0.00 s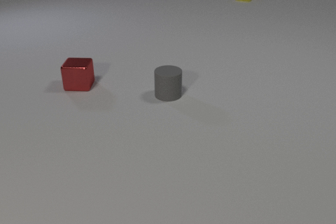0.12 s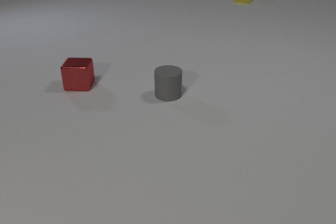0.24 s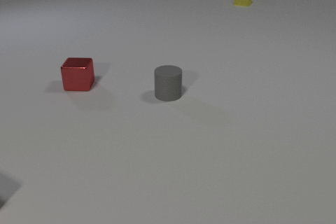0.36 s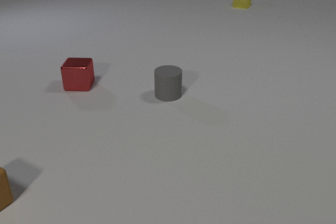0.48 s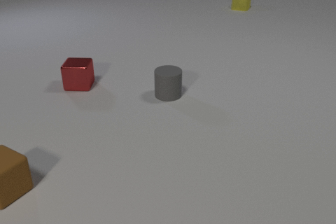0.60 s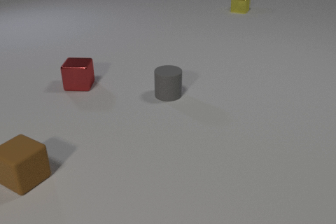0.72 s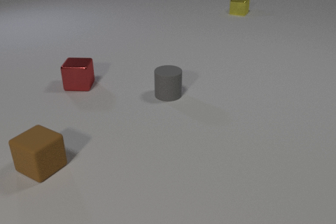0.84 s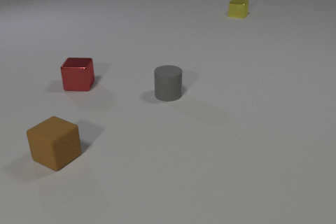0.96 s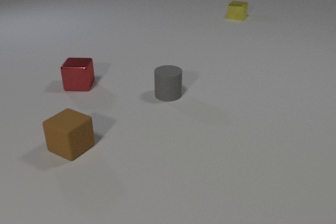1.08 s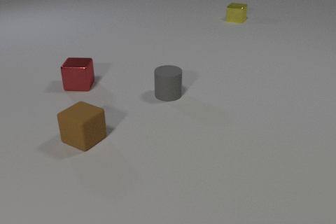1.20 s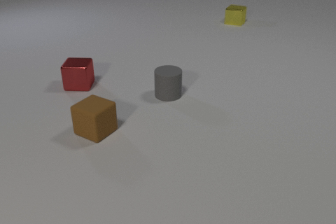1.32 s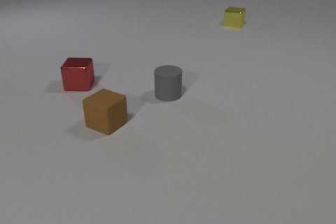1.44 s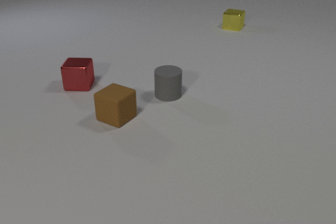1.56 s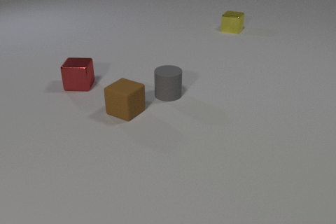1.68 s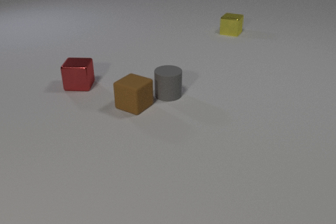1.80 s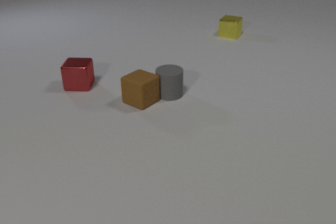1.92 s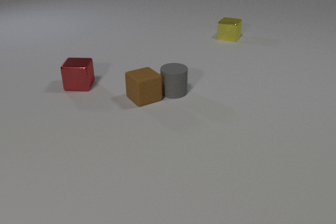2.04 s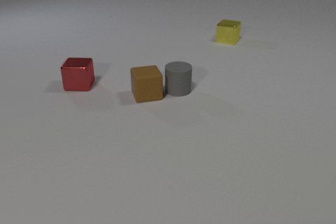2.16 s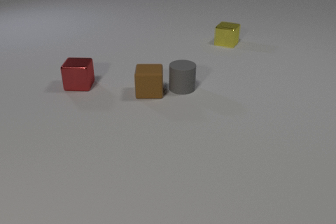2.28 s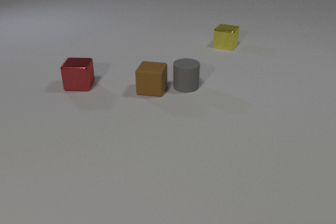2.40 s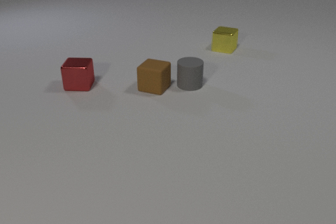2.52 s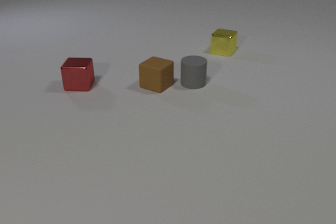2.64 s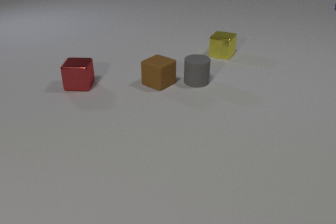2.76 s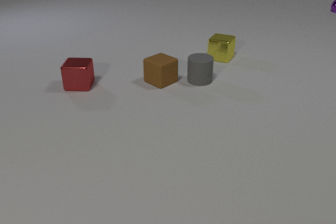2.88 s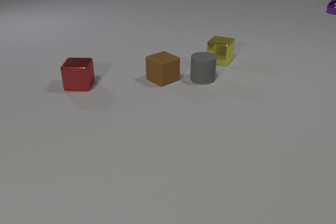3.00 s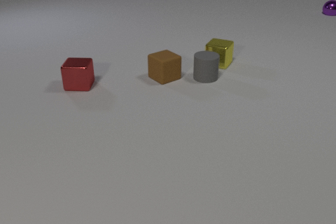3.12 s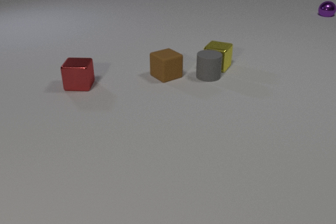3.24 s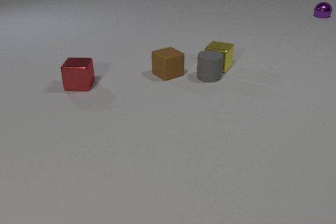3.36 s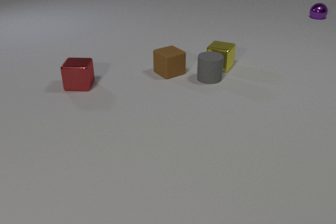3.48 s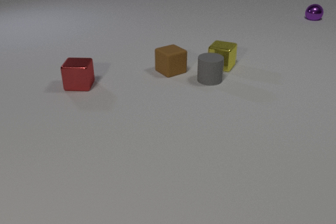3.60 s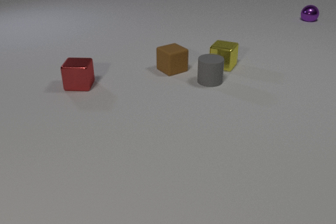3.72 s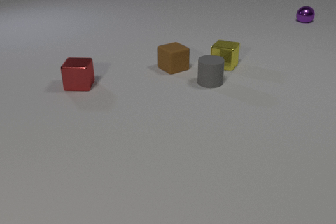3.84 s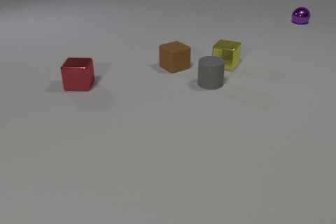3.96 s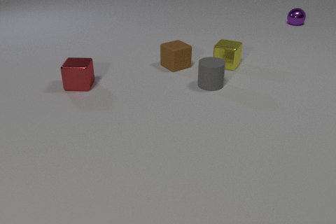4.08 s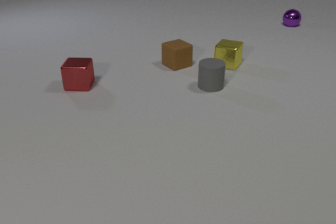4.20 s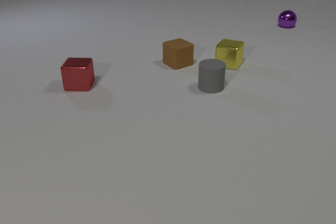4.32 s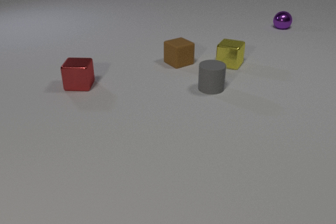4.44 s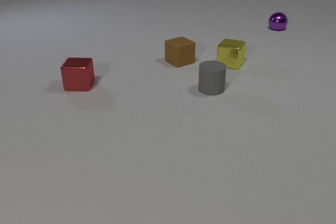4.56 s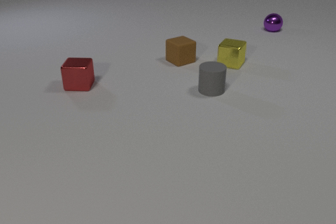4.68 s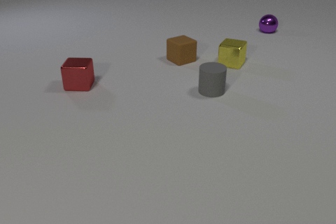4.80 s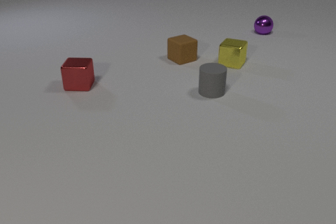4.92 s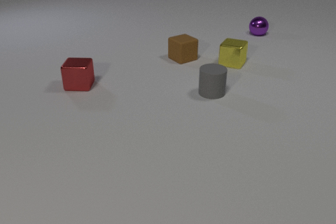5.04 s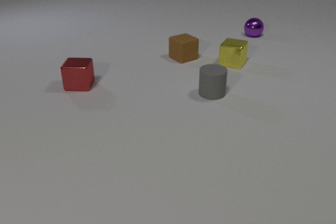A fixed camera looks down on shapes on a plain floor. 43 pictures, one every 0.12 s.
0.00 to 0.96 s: The brown rubber cube comes in at the left edge, slides to the right and away from the camera. The yellow metal cube slides toward the camera.
0.96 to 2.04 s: The brown rubber cube slides away from the camera and to the right, spins so that its near face slides to the left, clockwise seen from above. The gray rubber cylinder slides away from the camera and to the right. The yellow metal cube slides toward the camera. The brown rubber cube and the gray rubber cylinder collide.
2.04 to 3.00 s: The brown rubber cube slides away from the camera and to the right, spins clockwise seen from above by about 75 degrees, its near face sliding to the left. The gray rubber cylinder slides away from the camera and to the right. The purple metal sphere comes in at the right edge, rolls toward the camera and to the left. The yellow metal cube slides toward the camera.
3.00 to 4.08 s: The brown rubber cube slides away from the camera. The gray rubber cylinder slides toward the camera. The purple metal sphere rolls toward the camera and to the left. The yellow metal cube slides to the right. The gray rubber cylinder and the yellow metal cube collide.
4.08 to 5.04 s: The brown rubber cube slides away from the camera. The gray rubber cylinder slides toward the camera. The purple metal sphere rolls toward the camera and to the left. The yellow metal cube slides to the right.
Are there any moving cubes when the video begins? yes.
What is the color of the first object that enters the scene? brown.
What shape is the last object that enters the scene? sphere.
